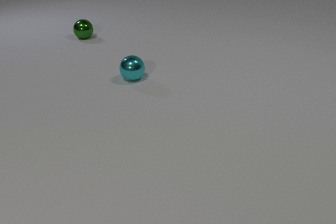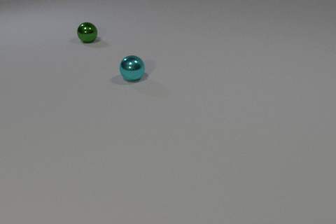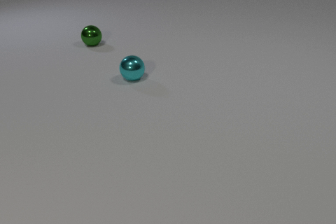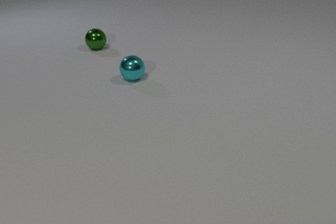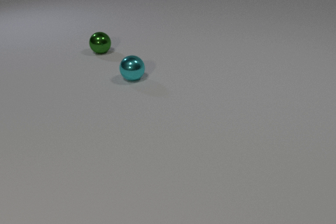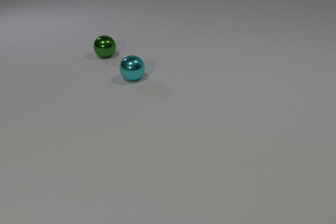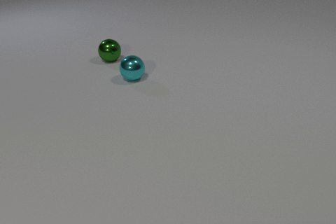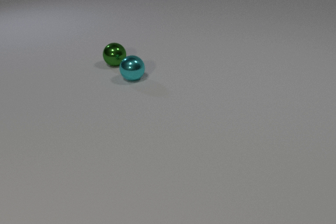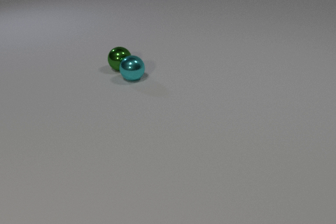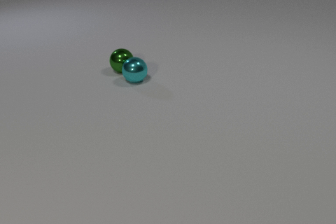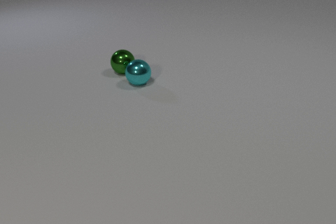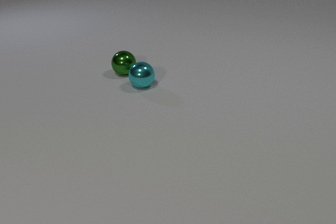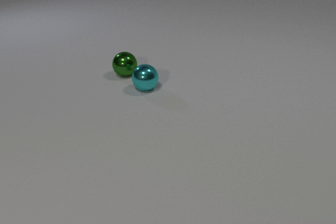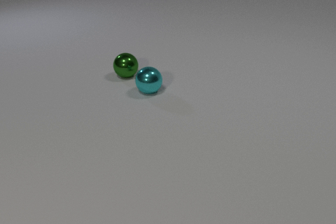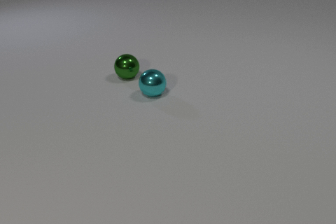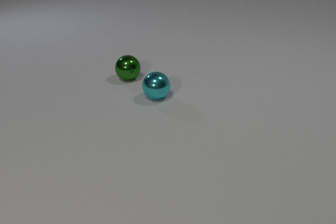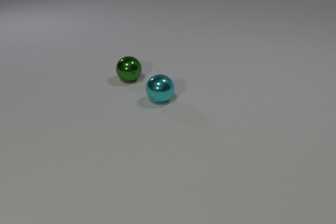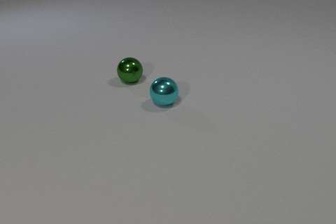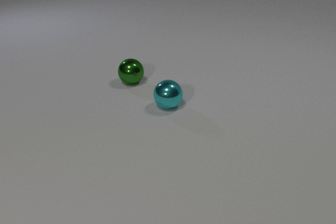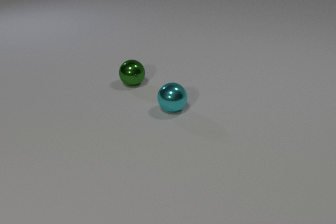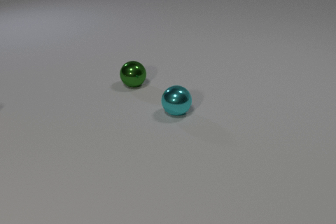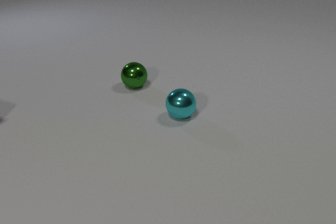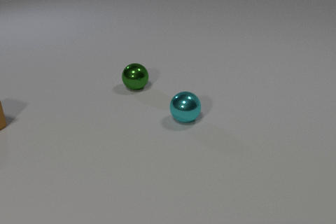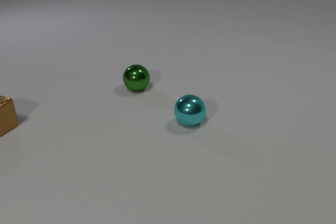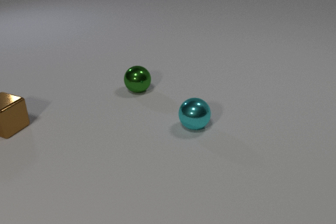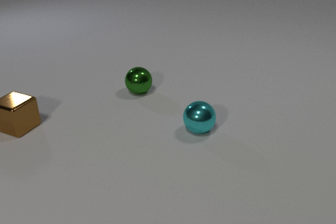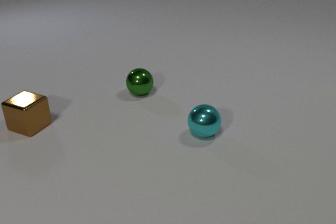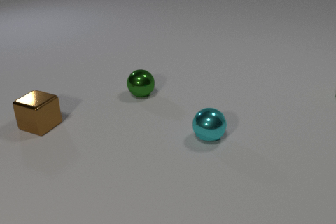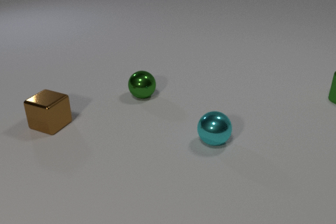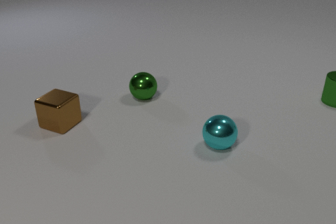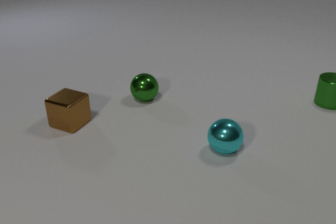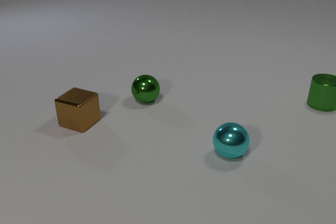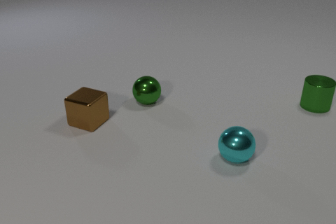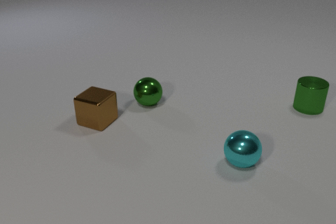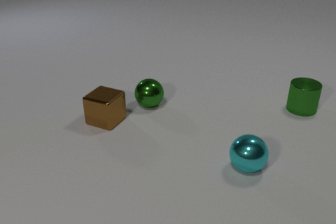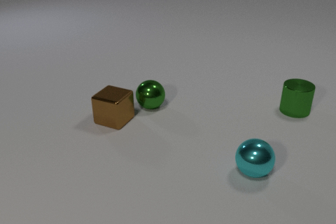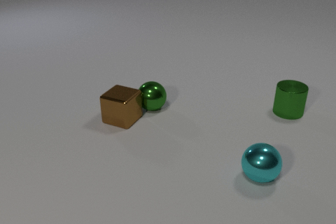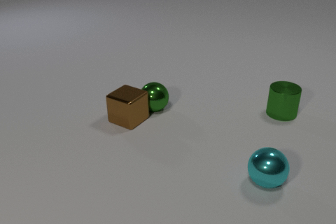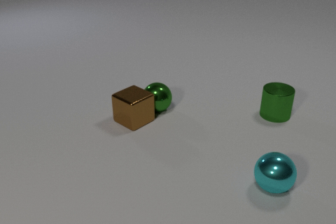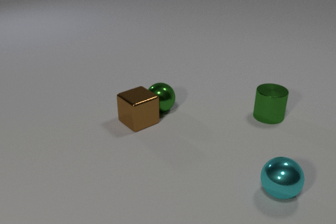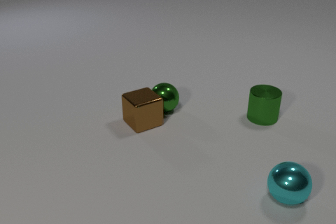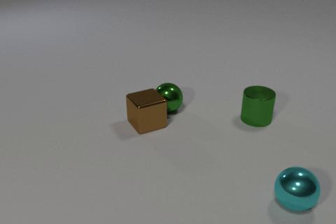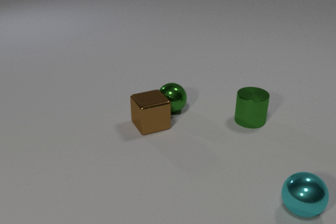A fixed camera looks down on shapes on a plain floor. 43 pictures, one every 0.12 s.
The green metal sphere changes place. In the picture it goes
toward the camera.
0.00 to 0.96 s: The green metal sphere rolls toward the camera.
0.96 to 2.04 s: The green metal sphere rolls toward the camera. The cyan metal sphere rolls toward the camera and to the right. The green metal sphere and the cyan metal sphere collide.
2.04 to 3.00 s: The green metal sphere rolls toward the camera. The cyan metal sphere rolls toward the camera and to the right. The brown metal cube comes in at the left edge, slides to the right.
3.00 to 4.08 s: The green metal sphere rolls toward the camera. The cyan metal sphere rolls toward the camera and to the right. The brown metal cube slides to the right. The green metal cylinder comes in at the right edge, slides to the left and toward the camera.
4.08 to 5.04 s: The green metal sphere rolls to the right and toward the camera. The cyan metal sphere rolls to the right and toward the camera. The brown metal cube slides to the right, spins clockwise seen from above by about 45 degrees, its near face sliding to the left. The green metal cylinder slides to the left and toward the camera. The green metal sphere and the brown metal cube collide.
How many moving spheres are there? 2.
Are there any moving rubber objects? no.
What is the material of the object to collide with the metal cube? metal.
